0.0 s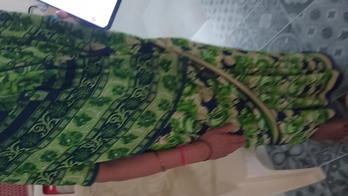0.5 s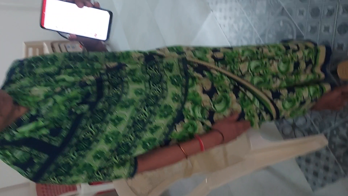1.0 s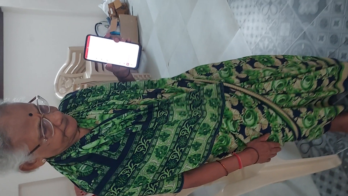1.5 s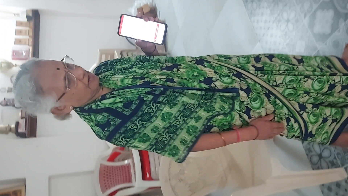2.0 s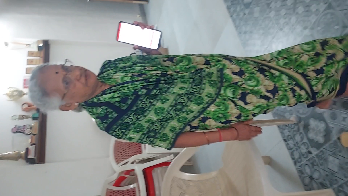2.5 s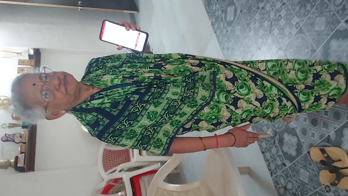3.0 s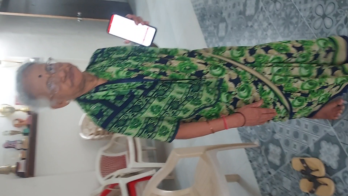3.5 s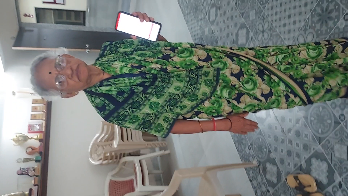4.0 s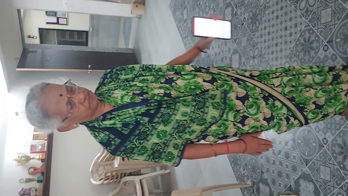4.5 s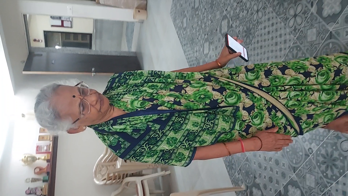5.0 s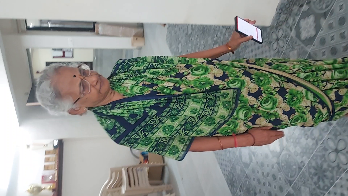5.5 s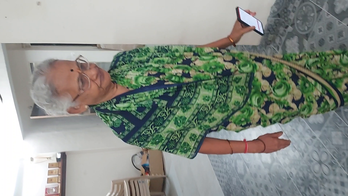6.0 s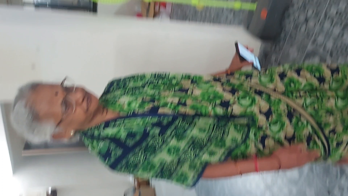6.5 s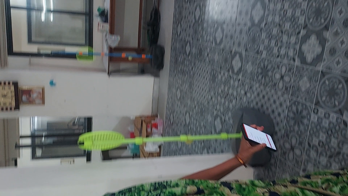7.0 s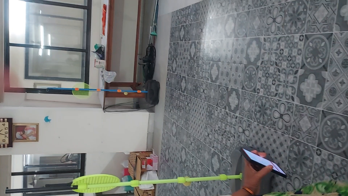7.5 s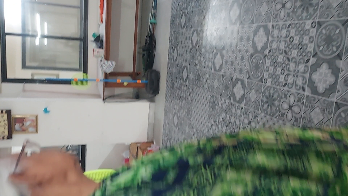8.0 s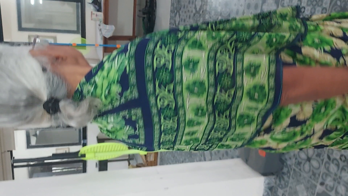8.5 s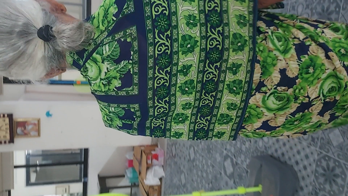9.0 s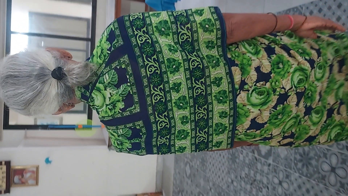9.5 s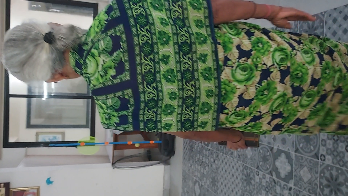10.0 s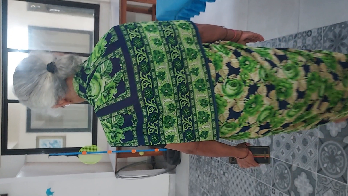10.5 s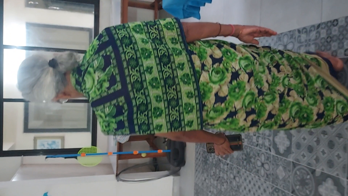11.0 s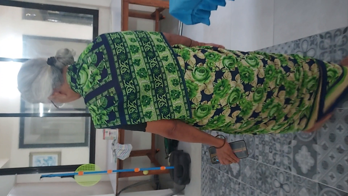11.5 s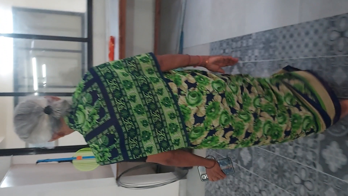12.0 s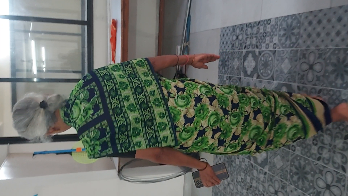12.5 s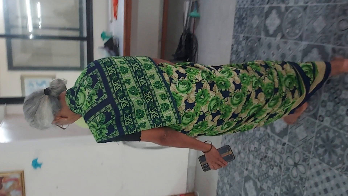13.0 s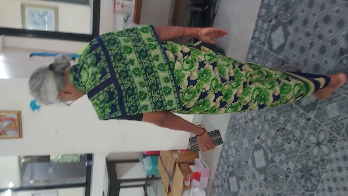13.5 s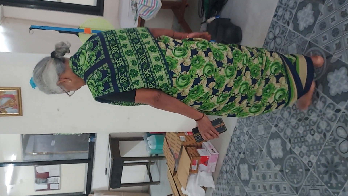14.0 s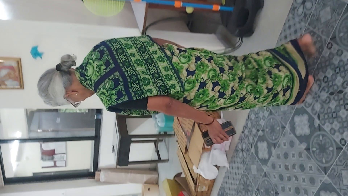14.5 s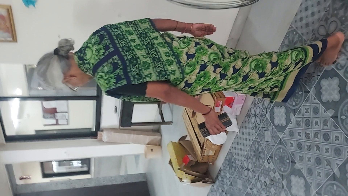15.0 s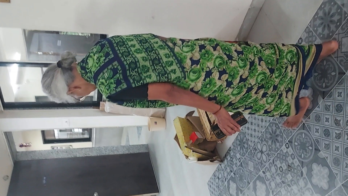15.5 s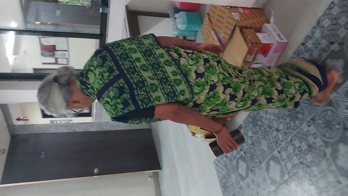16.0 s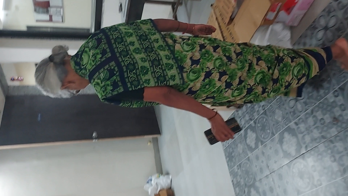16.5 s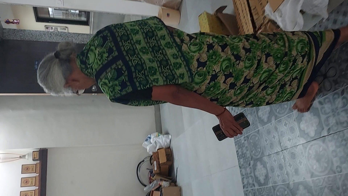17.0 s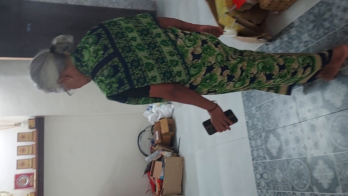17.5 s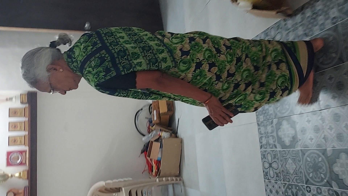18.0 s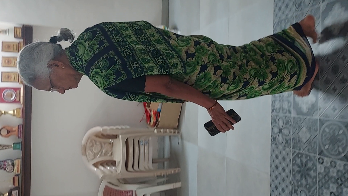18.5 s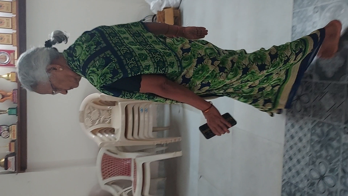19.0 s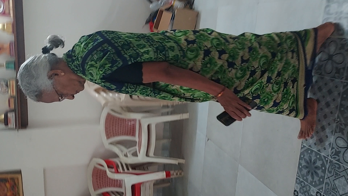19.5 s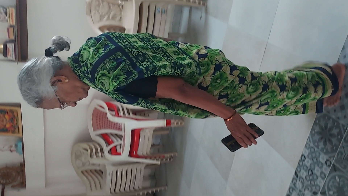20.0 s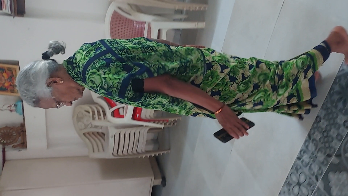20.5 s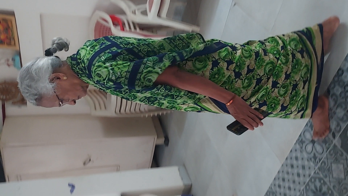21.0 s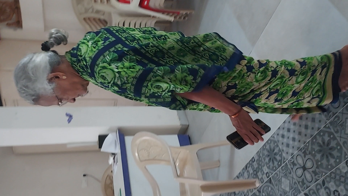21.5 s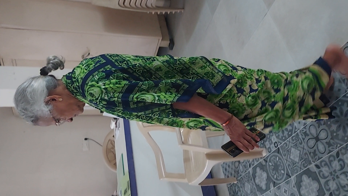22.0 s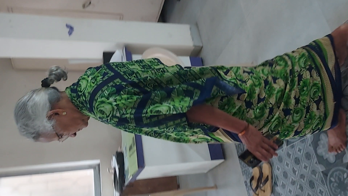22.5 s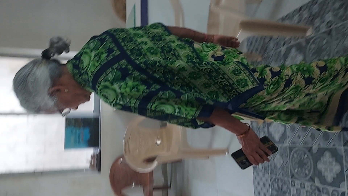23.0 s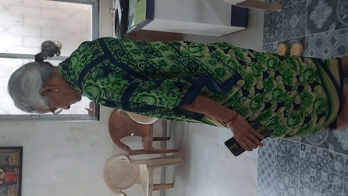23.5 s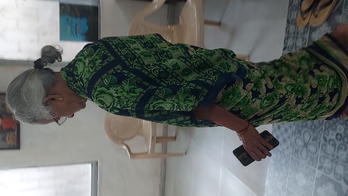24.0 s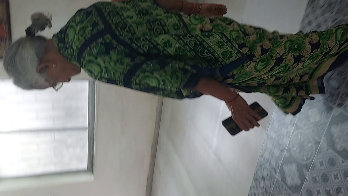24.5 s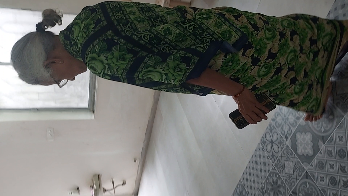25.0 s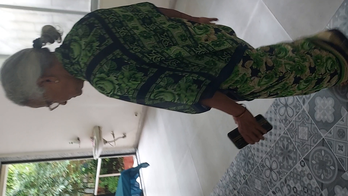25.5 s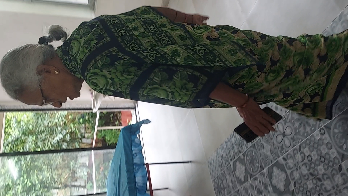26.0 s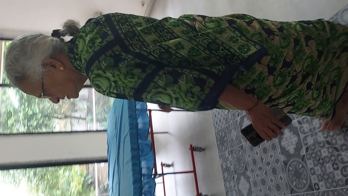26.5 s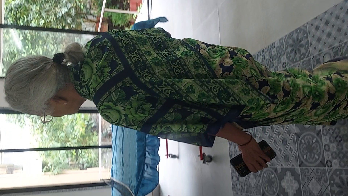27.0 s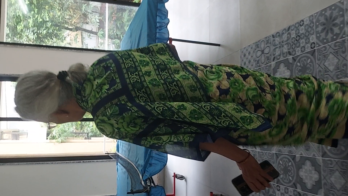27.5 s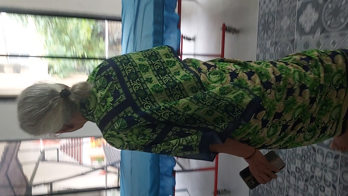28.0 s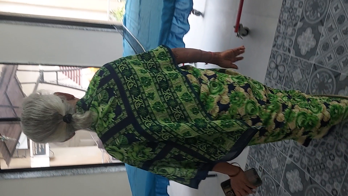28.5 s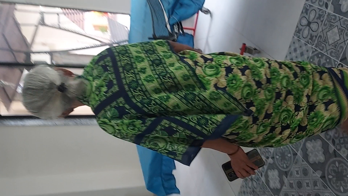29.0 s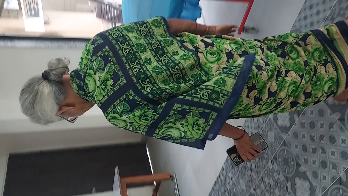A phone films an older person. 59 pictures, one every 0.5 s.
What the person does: Walking.
